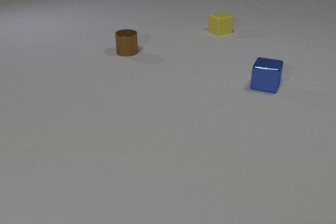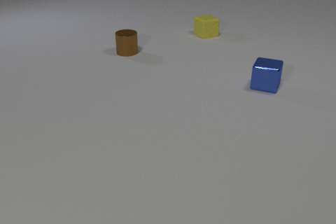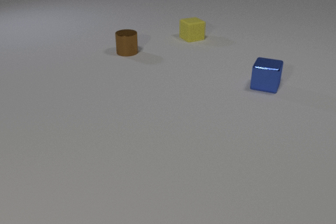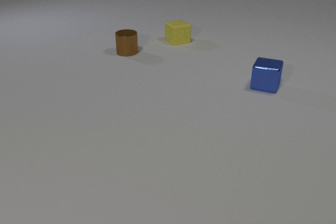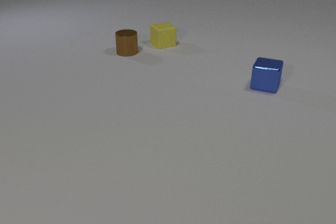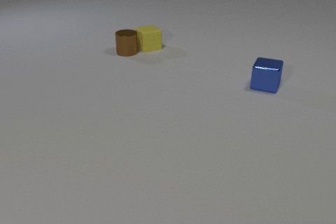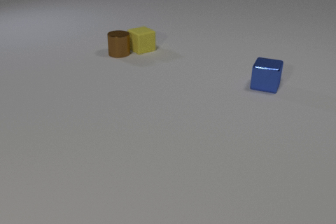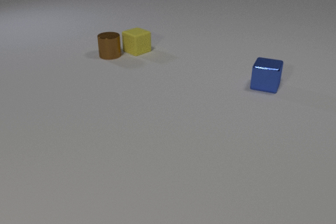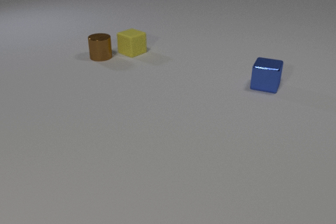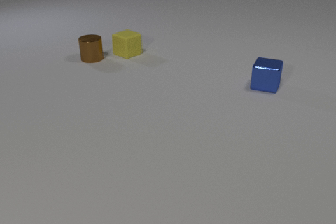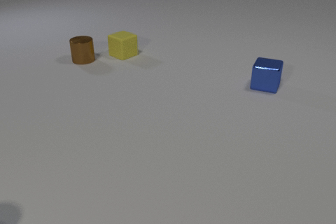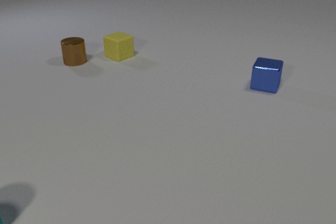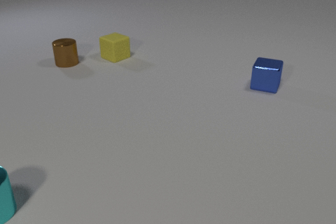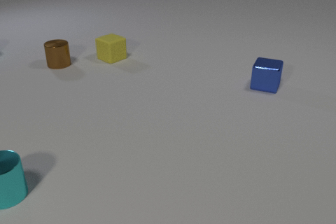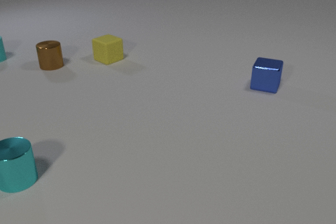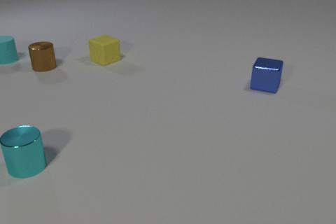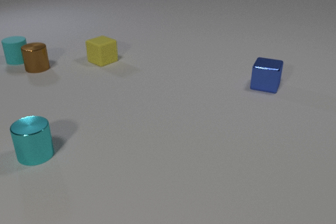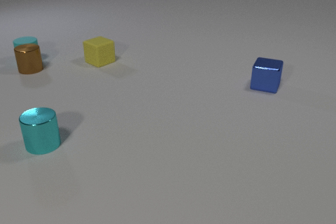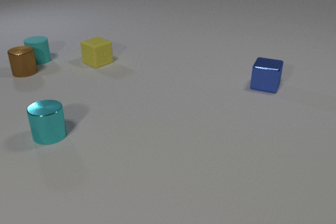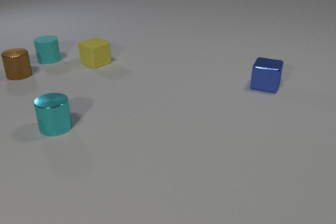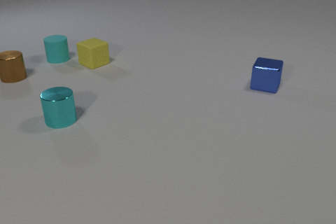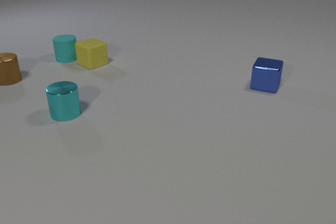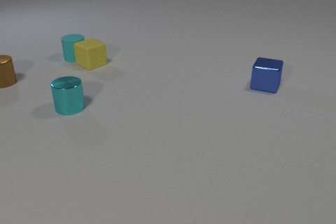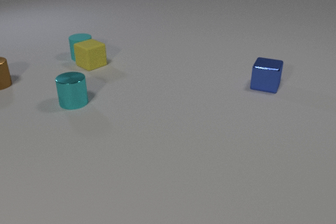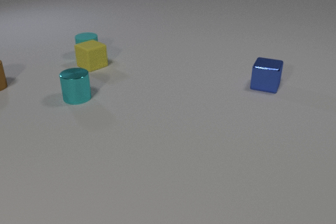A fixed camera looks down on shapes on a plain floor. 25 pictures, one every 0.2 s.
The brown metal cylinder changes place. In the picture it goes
to the left.
The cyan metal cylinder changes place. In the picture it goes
away from the camera.
0.0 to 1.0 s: The yellow rubber cube slides to the left and toward the camera.
1.0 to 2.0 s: The yellow rubber cube slides to the left and toward the camera, spins counterclockwise seen from above by about 15 degrees, its near face sliding to the right. The brown metal cylinder slides to the left. The yellow rubber cube and the brown metal cylinder collide.
2.0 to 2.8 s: The yellow rubber cube slides to the left and toward the camera. The brown metal cylinder slides to the left. The cyan rubber cylinder comes in at the left edge. The cyan metal cylinder comes in at the left edge, slides away from the camera and to the right.
2.8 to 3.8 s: The yellow rubber cube slides to the left and toward the camera. The brown metal cylinder slides to the left and toward the camera. The cyan rubber cylinder slides to the right. The cyan metal cylinder slides away from the camera and to the right. The brown metal cylinder and the cyan rubber cylinder collide.
3.8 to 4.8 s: The yellow rubber cube slides toward the camera. The brown metal cylinder slides to the left and toward the camera. The cyan rubber cylinder slides to the right. The cyan metal cylinder slides away from the camera and to the right. The yellow rubber cube and the cyan rubber cylinder collide.
How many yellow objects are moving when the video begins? 1.
How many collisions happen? 3.
What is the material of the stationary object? metal.
